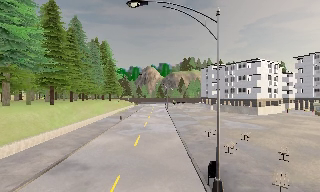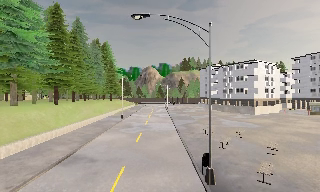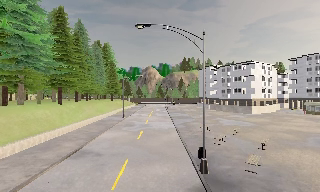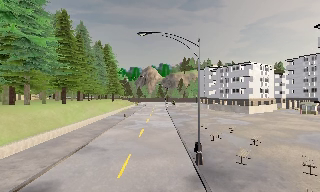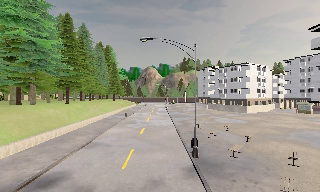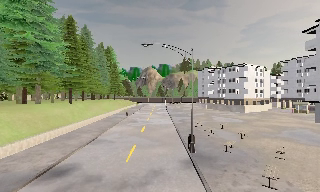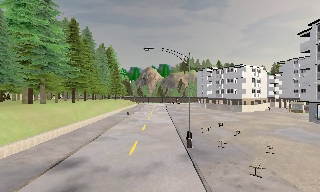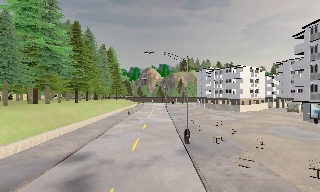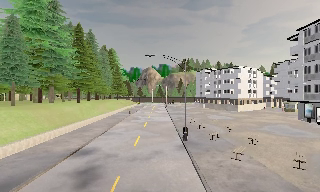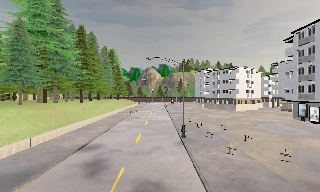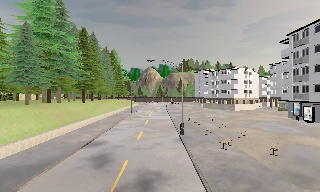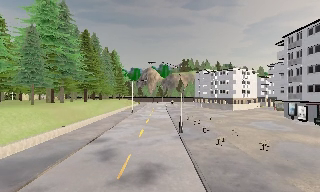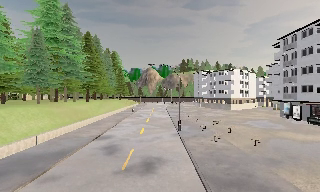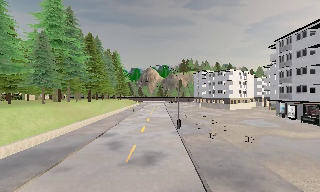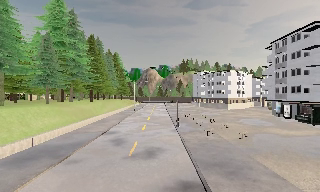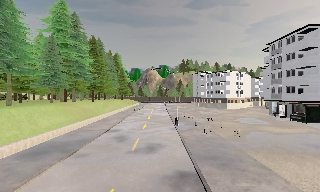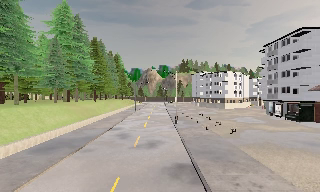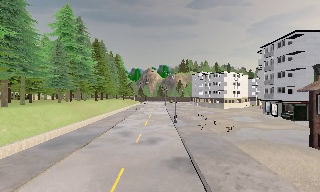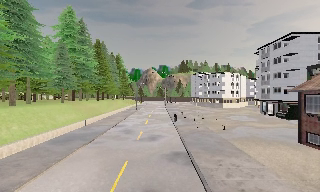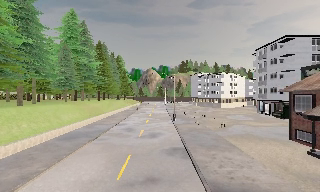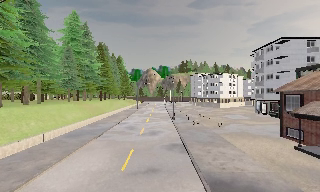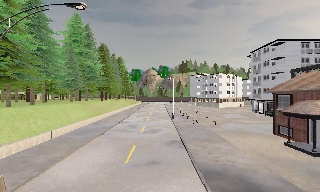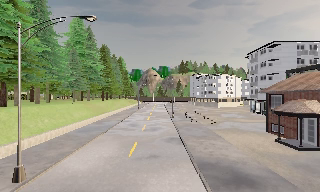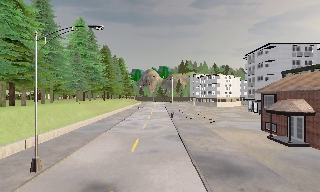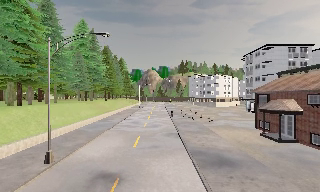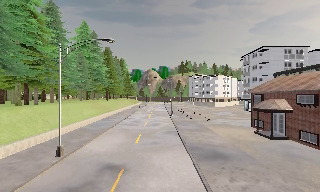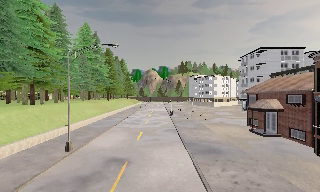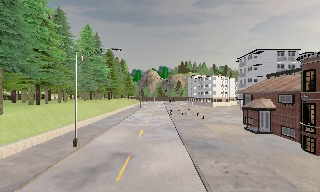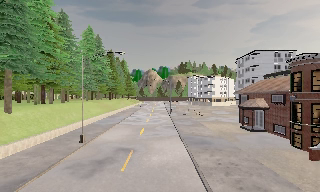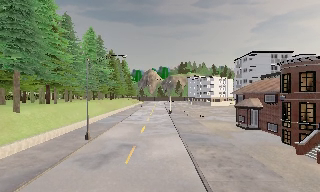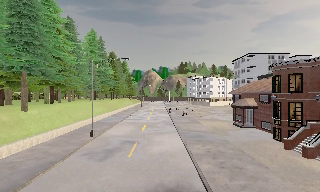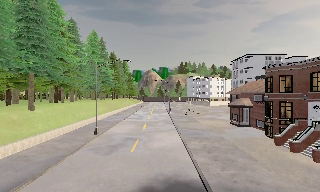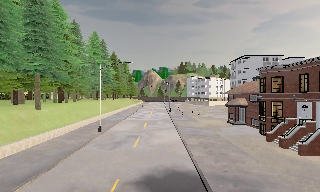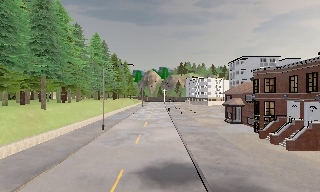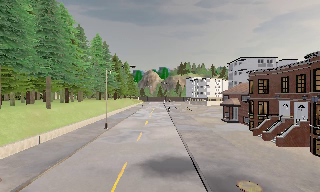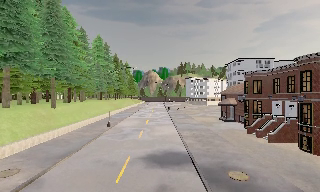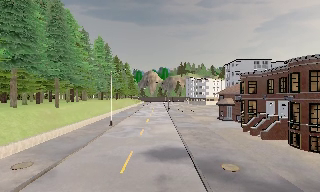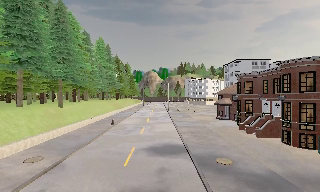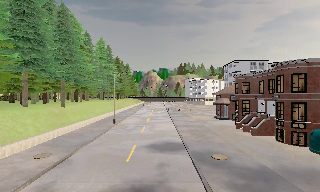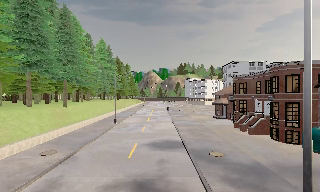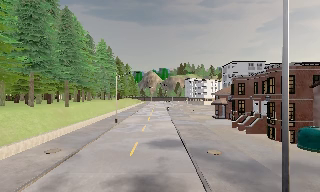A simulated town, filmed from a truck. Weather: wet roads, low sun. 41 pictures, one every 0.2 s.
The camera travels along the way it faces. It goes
backward.
0.0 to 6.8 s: The camera travels backward, about 35 m, so what stands in front gets smaller.
6.8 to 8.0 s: The camera travels backward, about 4.5 m, so what stands in front gets smaller. It loses speed.
The film runs backward here.
